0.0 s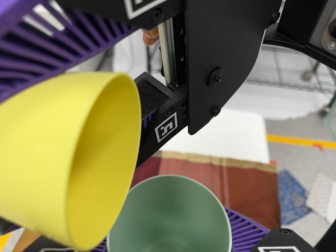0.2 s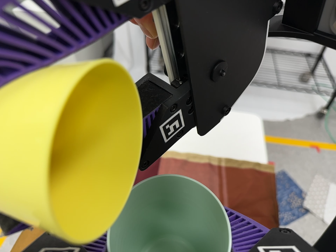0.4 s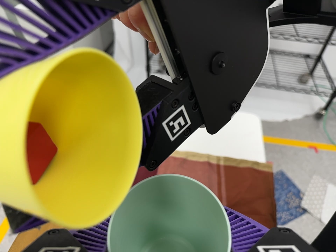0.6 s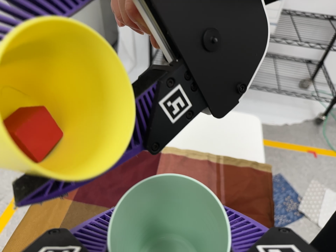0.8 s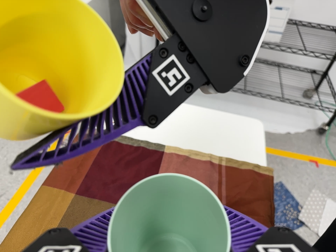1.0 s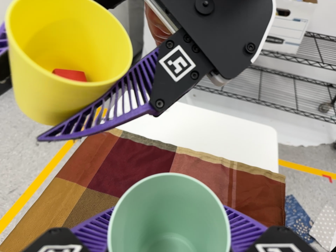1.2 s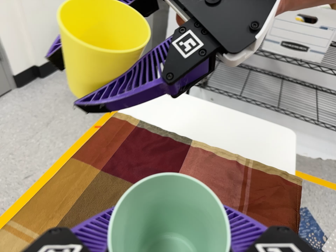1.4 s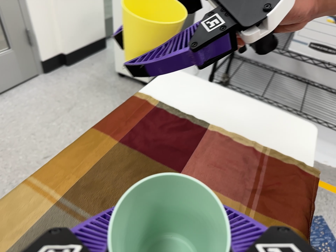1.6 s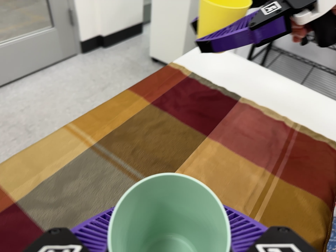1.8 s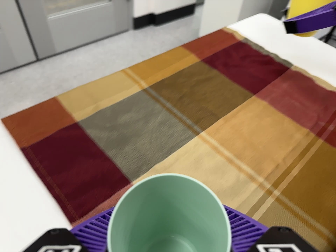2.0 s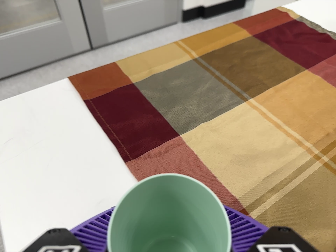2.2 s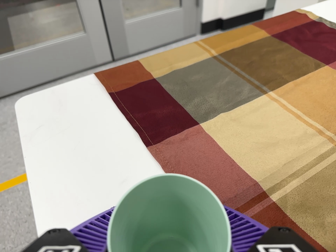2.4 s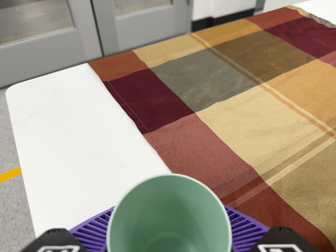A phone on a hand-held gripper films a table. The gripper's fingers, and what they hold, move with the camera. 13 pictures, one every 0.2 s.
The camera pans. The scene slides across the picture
to the right.
The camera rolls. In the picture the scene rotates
clockwise.
0.0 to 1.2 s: The camera travels toward the bottom of its view, about 6 cm. It rolls about its line of sight by about 15 degrees, and the scene rotates clockwise.
1.2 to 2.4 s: The camera swings to its left by about 30 degrees, and the scene slides to the right. It travels toward the bottom of its view, about 28 cm, so close, fixed things drift upward. It rolls about its line of sight by about 20 degrees, and the scene rotates clockwise.
The film runs backward here.
